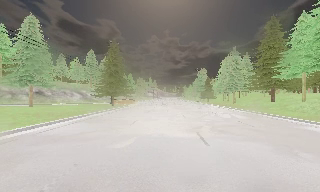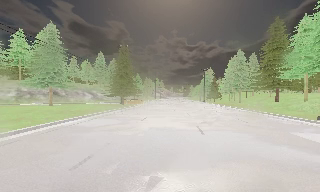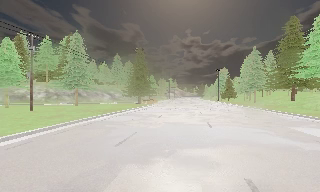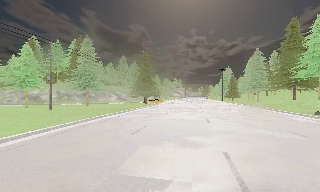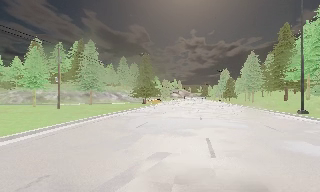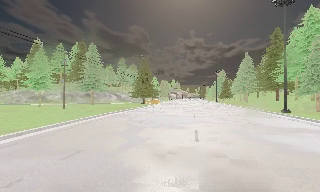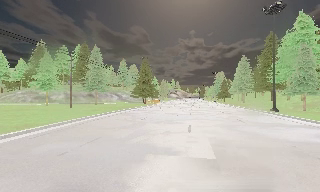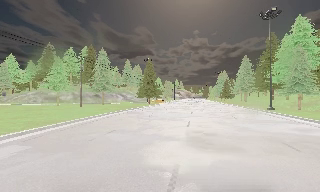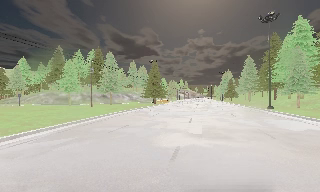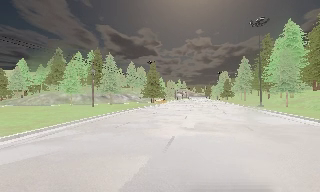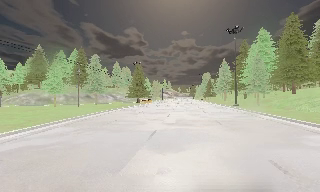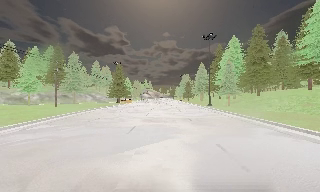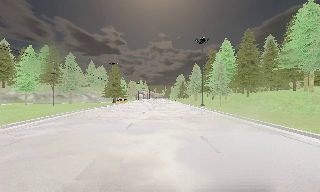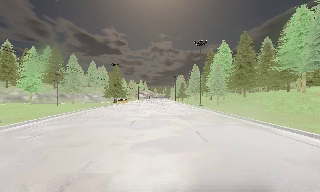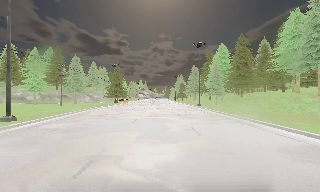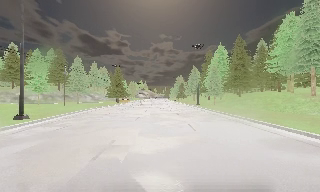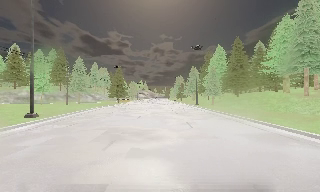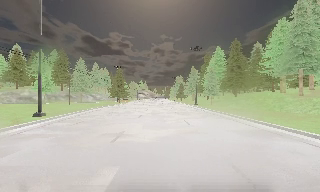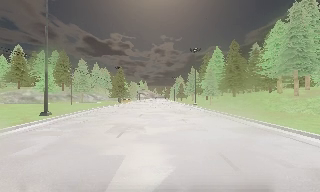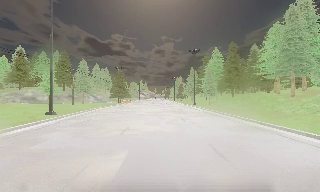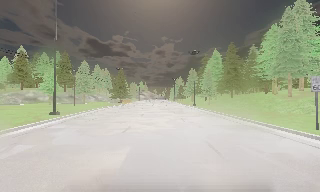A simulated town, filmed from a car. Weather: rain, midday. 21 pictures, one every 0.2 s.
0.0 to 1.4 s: The camera travels backward, about 11 m, so what stands in front gets smaller.
1.4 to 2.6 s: The camera pans to its right, which is clockwise from overhead, by about 15 degrees. It travels backward, about 8 m, so what stands in front gets smaller.
2.6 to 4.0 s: The camera travels backward, about 6 m, so what stands in front gets smaller. It loses speed.
The film runs backward here.
